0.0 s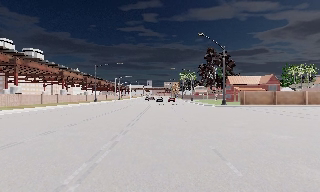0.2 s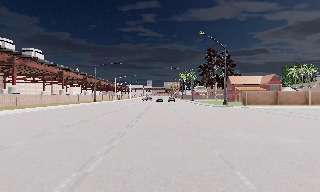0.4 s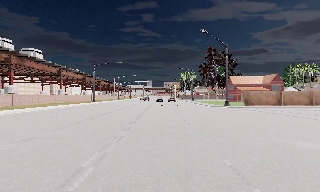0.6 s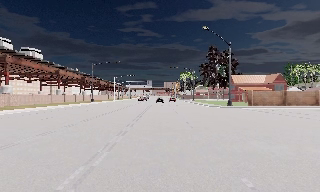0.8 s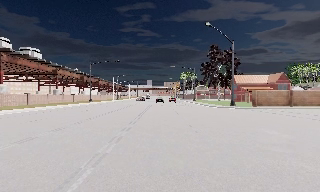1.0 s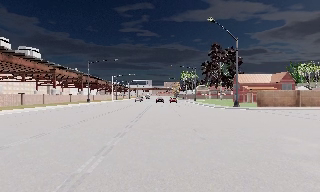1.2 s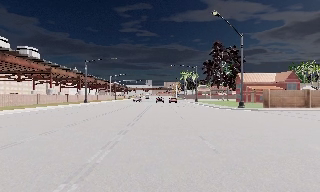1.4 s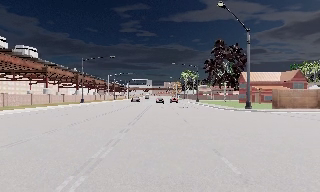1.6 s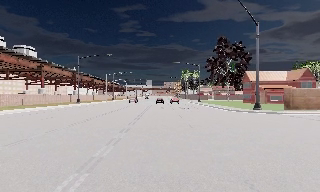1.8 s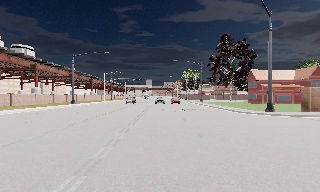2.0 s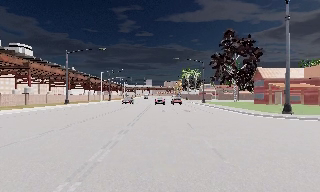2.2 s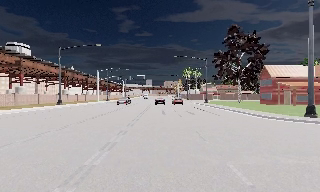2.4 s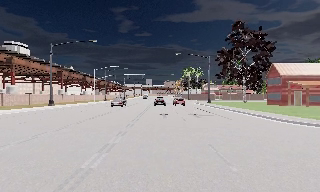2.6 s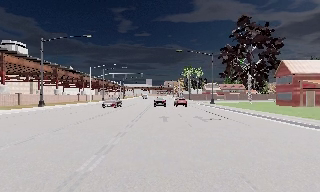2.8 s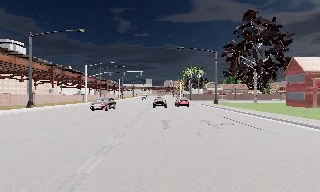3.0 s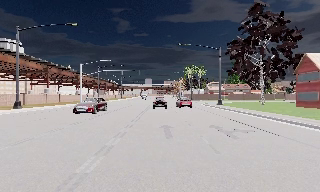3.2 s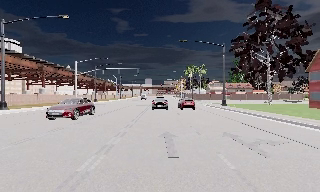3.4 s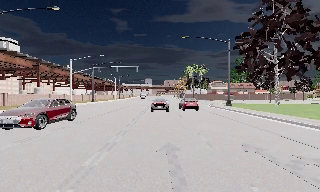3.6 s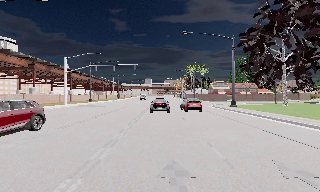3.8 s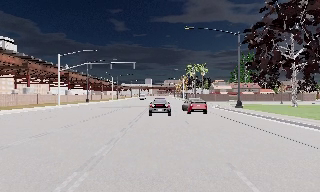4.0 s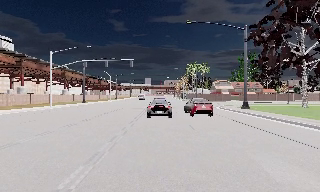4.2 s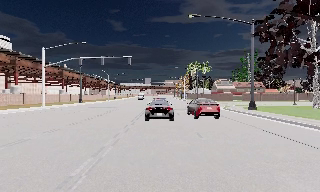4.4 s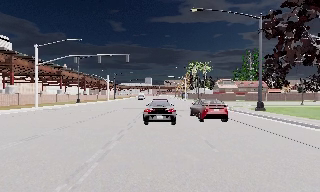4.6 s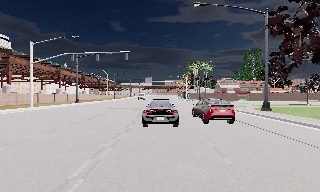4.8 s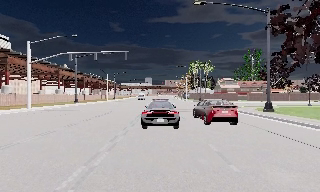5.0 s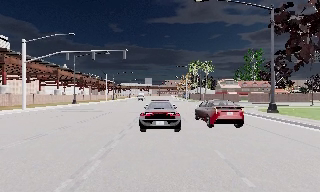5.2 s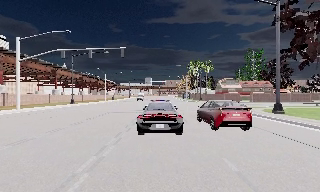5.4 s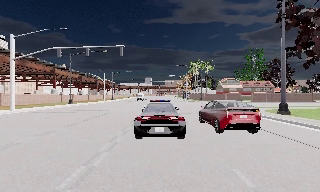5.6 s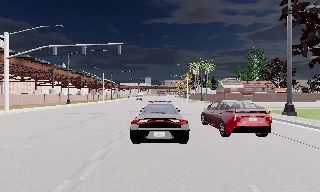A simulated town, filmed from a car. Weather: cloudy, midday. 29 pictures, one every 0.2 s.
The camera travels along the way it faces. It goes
forward.
0.0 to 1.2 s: The camera travels forward, about 6 m, so what stands in front looms larger. It gains speed.
1.2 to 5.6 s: The camera travels forward, about 35 m, so what stands in front looms larger. It loses speed.
The film runs forward here.
